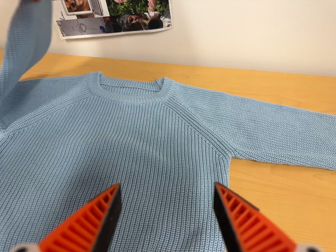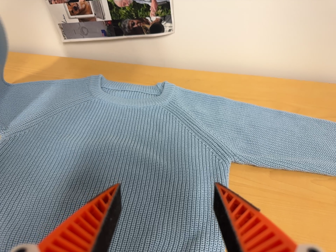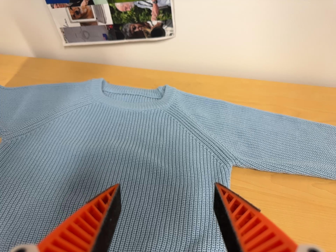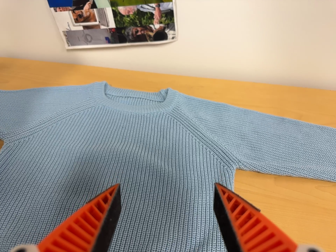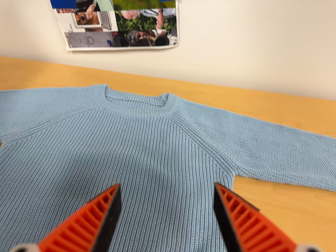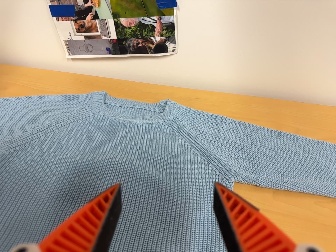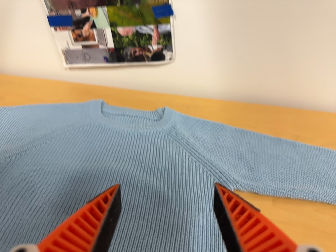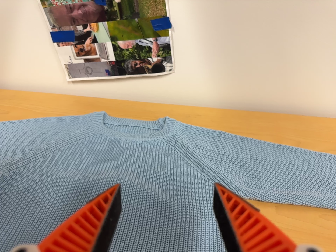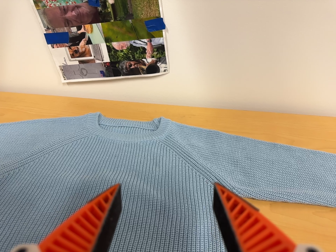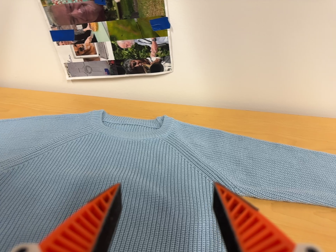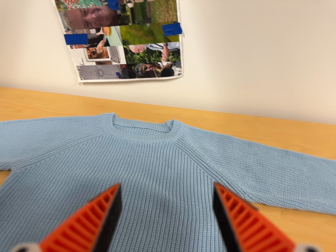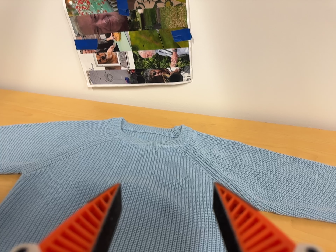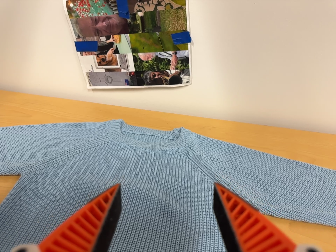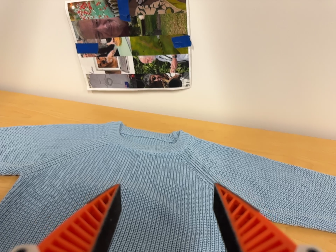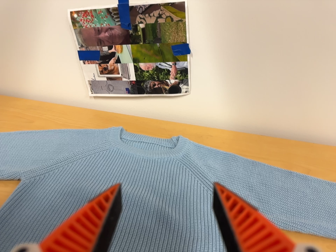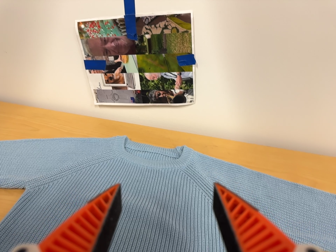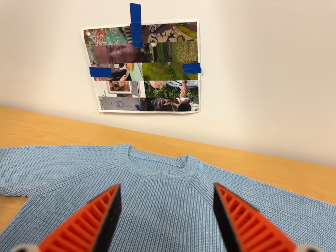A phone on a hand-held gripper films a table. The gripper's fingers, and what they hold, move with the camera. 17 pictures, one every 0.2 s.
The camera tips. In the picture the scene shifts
downward.
0.0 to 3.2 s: The camera's aim tips toward the top of its view by about 15 degrees, and the scene shifts downward.
The film runs backward here.
